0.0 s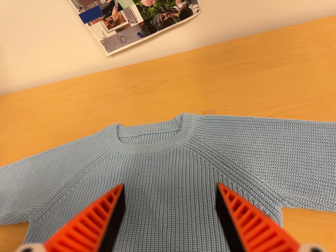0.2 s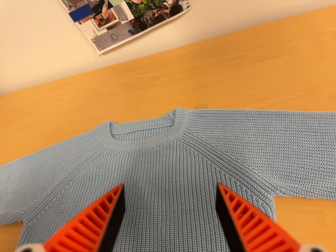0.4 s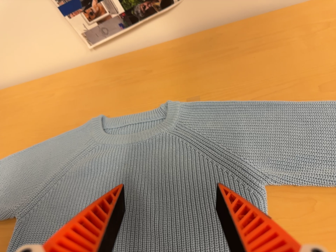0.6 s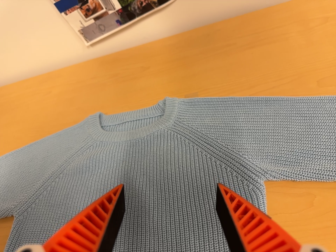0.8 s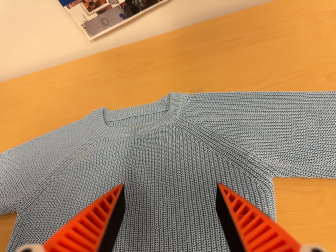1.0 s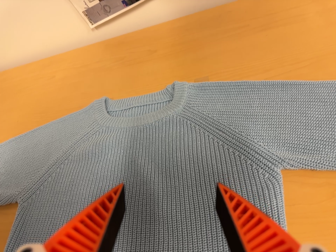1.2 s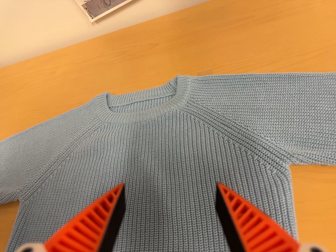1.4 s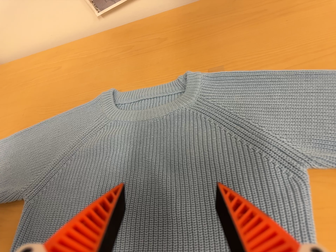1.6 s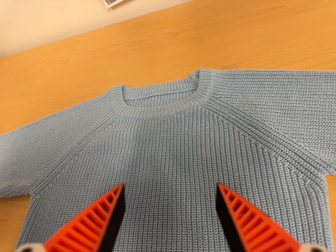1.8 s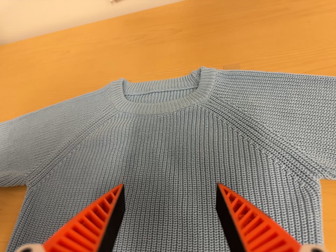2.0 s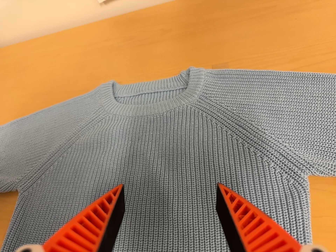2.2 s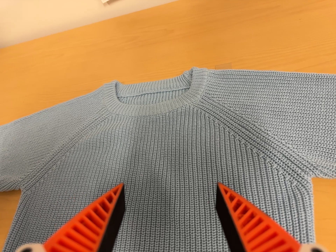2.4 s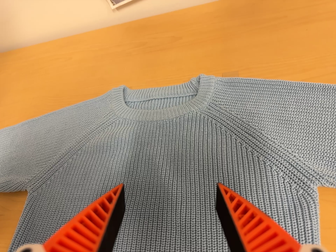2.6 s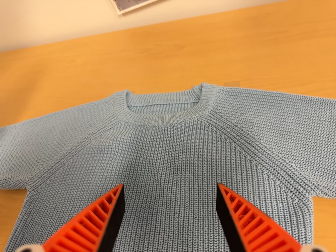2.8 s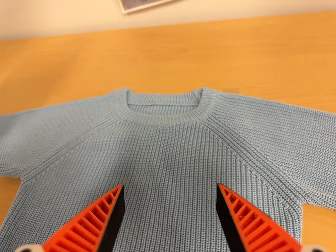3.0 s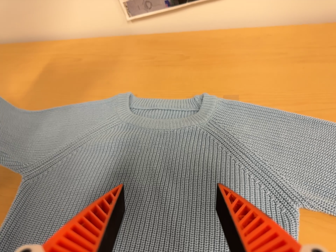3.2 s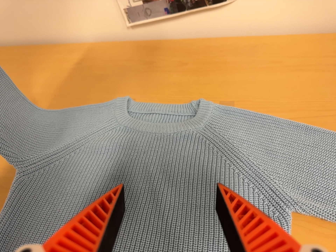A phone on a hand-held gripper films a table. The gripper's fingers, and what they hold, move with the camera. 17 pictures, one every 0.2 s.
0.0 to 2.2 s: The camera travels forward, about 6 cm, so what stands in front looms larger. Its aim tips toward the bottom of its view by about 10 degrees, and the scene shifts upward.
2.2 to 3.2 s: The camera rolls about its line of sight by about 10 degrees, and the scene rotates clockwise.
The film runs forward here.
